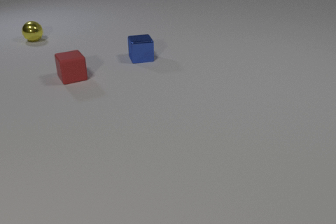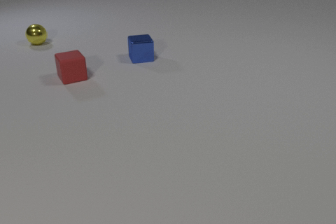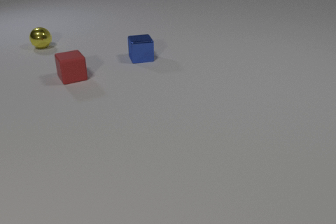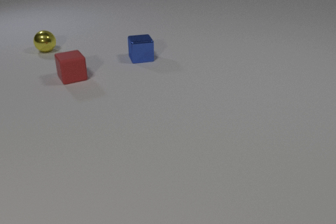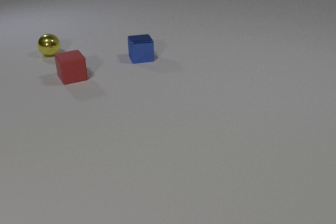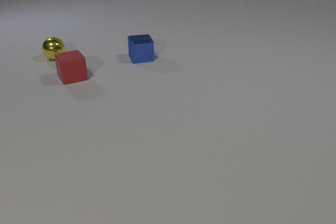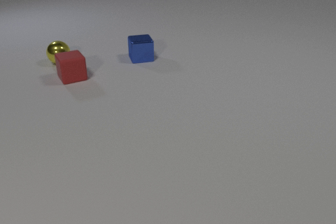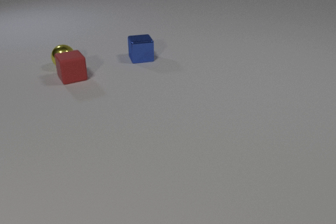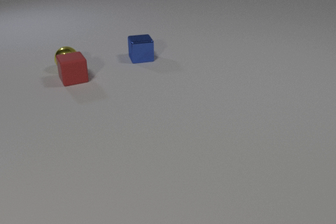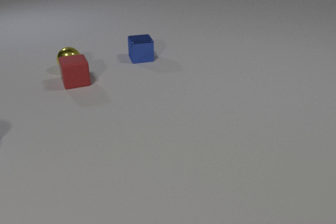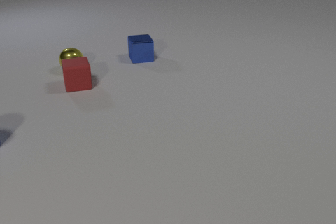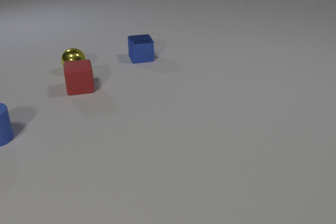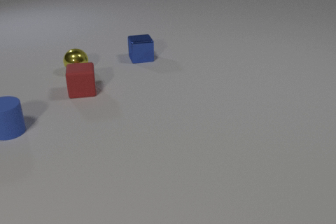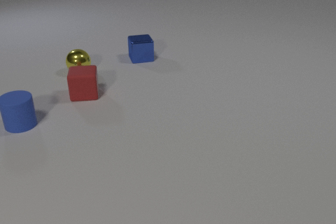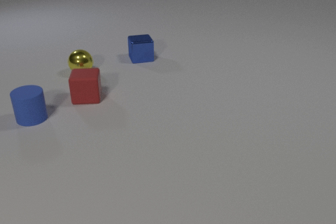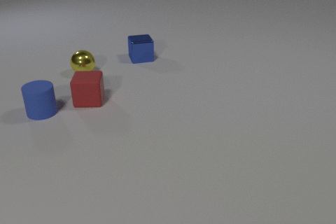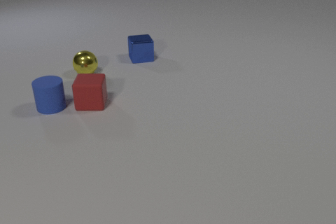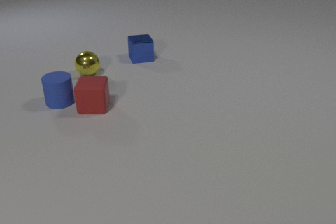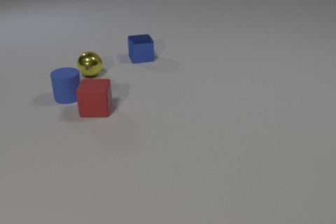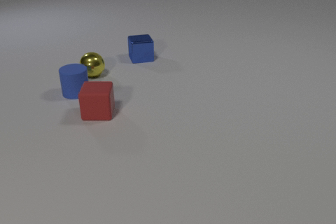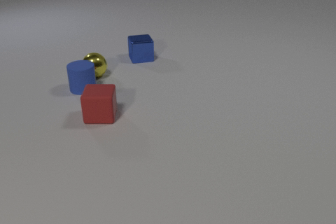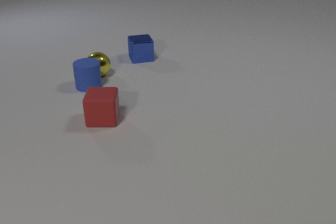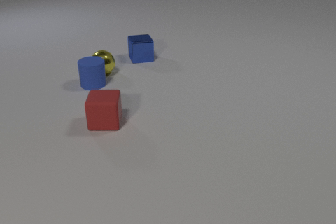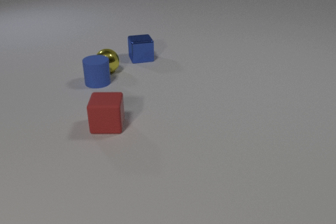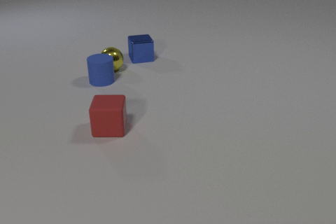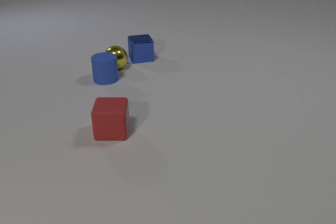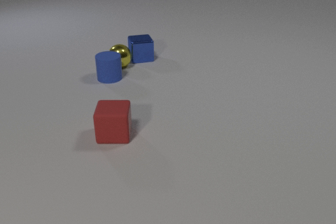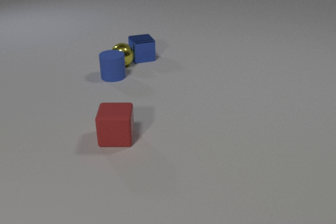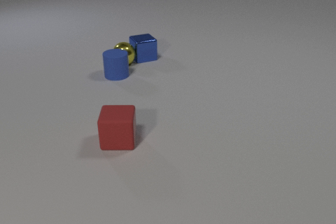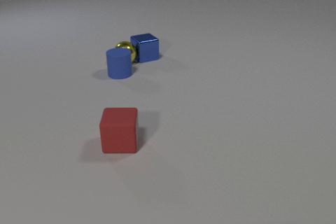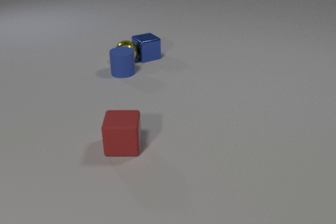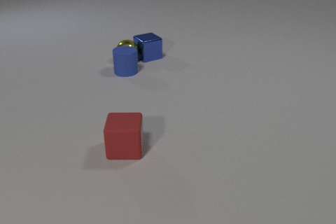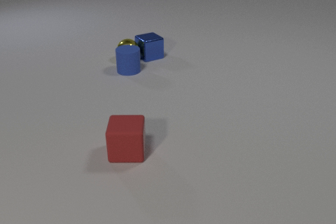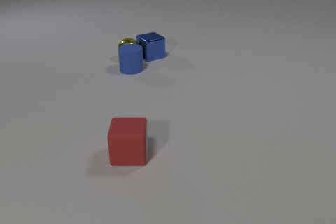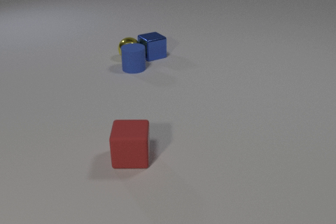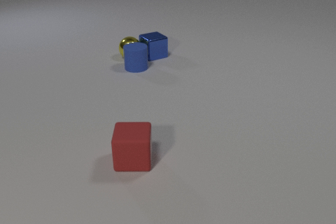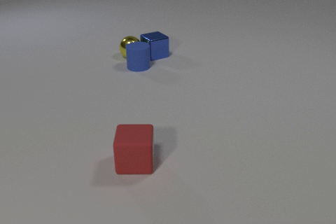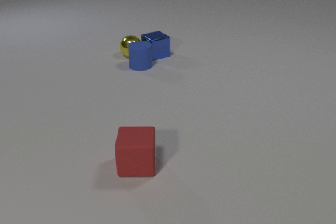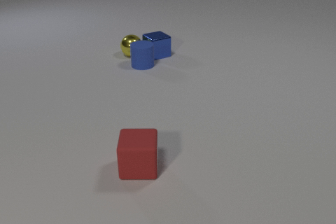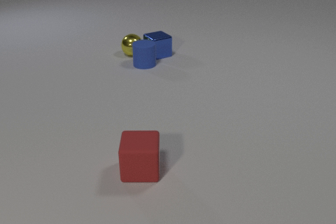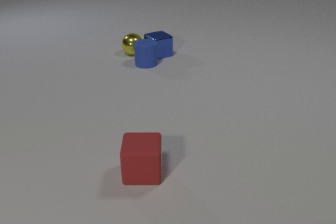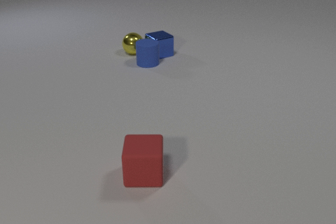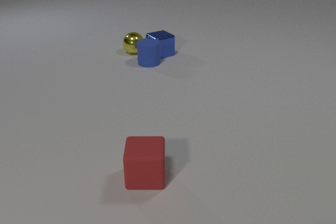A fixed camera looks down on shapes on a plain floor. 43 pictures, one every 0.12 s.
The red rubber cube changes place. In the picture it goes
toward the camera.
The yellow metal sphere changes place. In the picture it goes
to the right.
0.00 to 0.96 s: The yellow metal sphere rolls toward the camera. The yellow metal sphere and the red rubber cube collide.
0.96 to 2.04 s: The yellow metal sphere rolls to the right and toward the camera. The red rubber cube slides toward the camera, spins so that its near face slides to the left, clockwise seen from above. The blue rubber cylinder comes in at the left edge, slides to the right and away from the camera.
2.04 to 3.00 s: The yellow metal sphere rolls to the right and away from the camera. The red rubber cube slides toward the camera. The blue rubber cylinder slides to the right and away from the camera. The yellow metal sphere and the blue rubber cylinder collide.
3.00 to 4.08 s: The yellow metal sphere rolls away from the camera and to the right. The red rubber cube slides toward the camera. The blue rubber cylinder slides to the right and away from the camera. The blue metal cube slides to the right and away from the camera. The yellow metal sphere and the blue metal cube collide.
4.08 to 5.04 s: The yellow metal sphere rolls away from the camera. The red rubber cube slides toward the camera and to the right. The blue rubber cylinder slides to the right and away from the camera. The blue metal cube slides to the right and away from the camera. The blue rubber cylinder and the blue metal cube collide.
How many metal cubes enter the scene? 0.
How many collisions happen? 4.
What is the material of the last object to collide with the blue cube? rubber.
